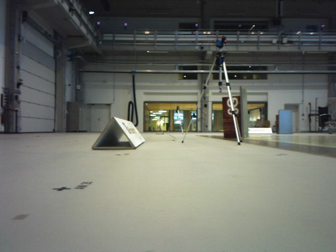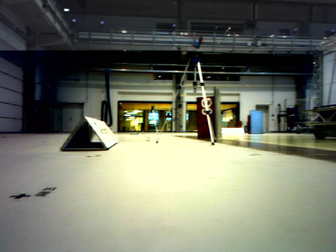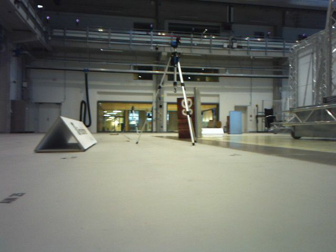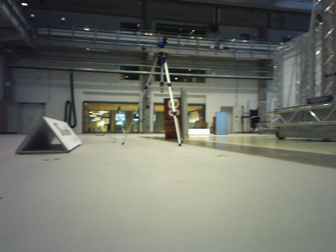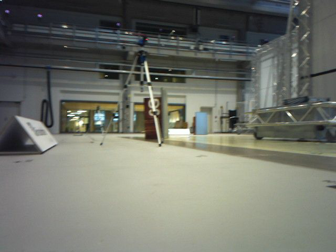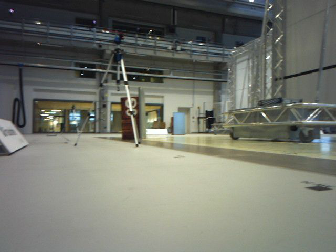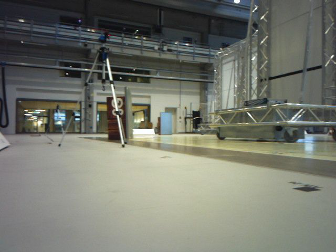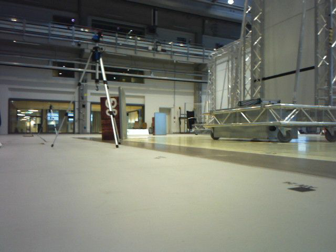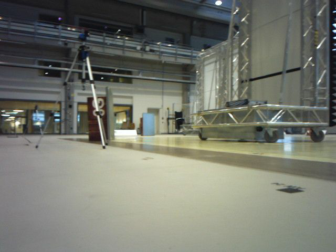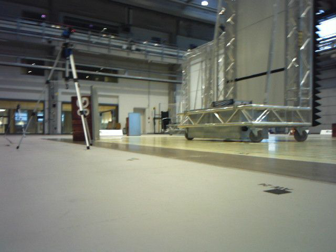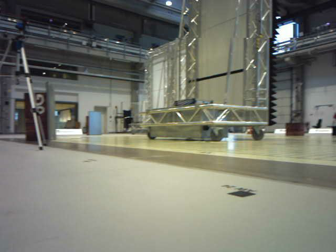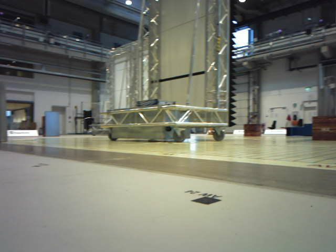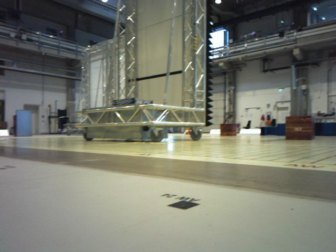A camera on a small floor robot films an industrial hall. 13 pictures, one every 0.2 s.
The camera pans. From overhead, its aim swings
clockwise.
The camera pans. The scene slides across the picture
to the left.
0.0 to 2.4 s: The camera swings to its right by about 40 degrees, and the scene slides to the left. It travels forward, about 0.4 m.
The film runs forward here.
